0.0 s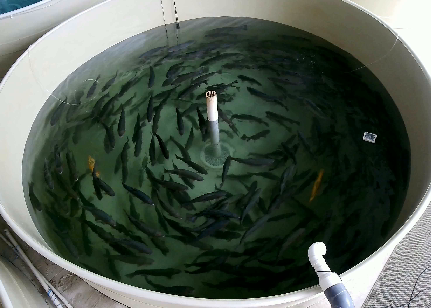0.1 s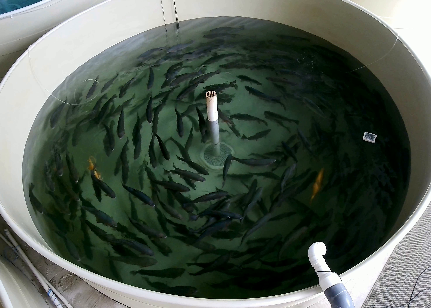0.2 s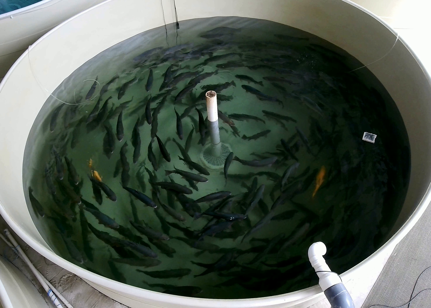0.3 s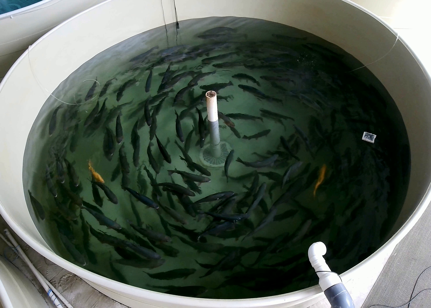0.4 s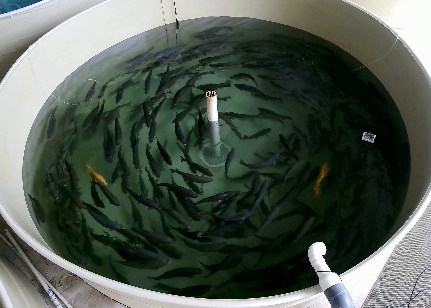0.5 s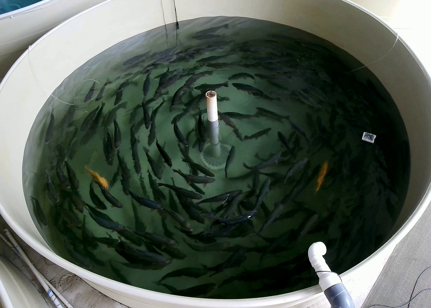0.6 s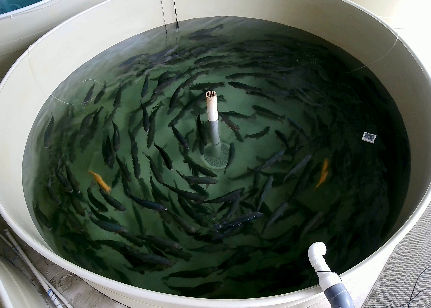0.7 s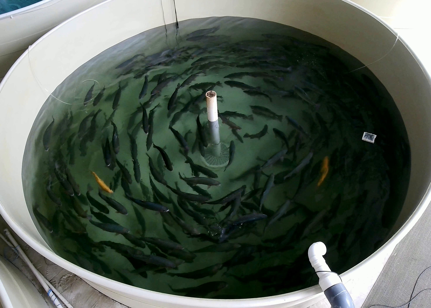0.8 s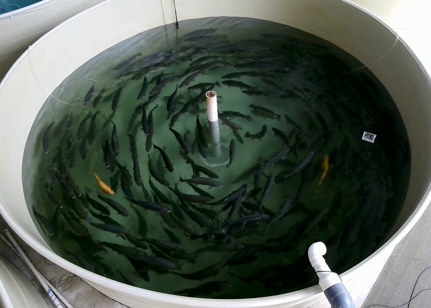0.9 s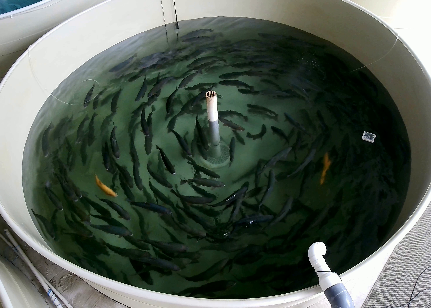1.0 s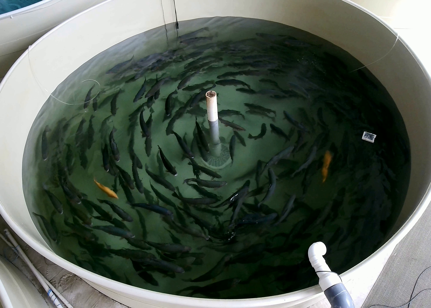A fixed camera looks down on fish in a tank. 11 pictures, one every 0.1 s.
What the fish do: Normal cruising.
